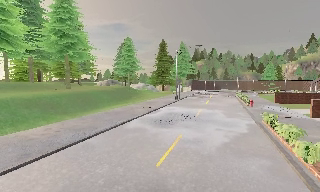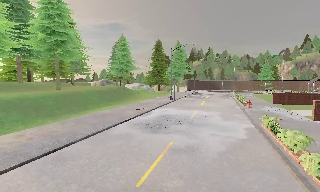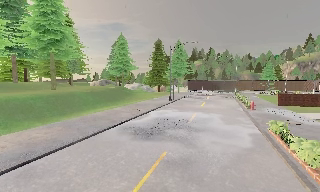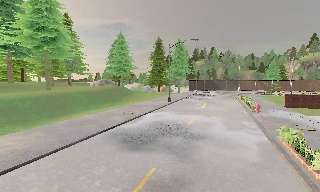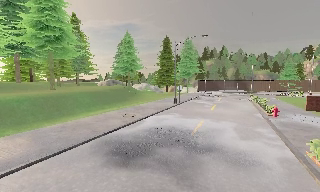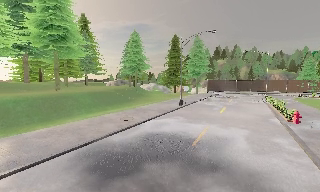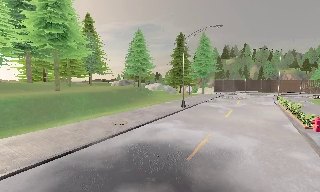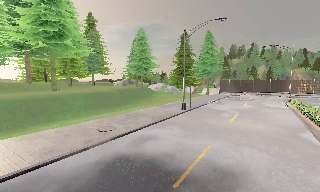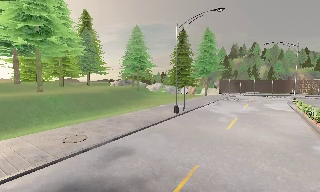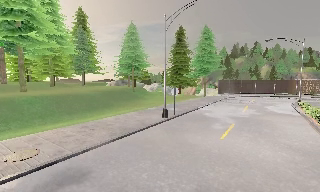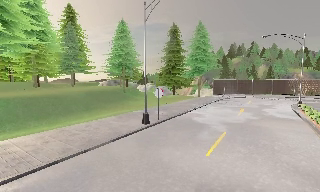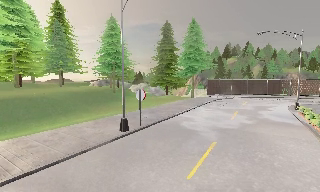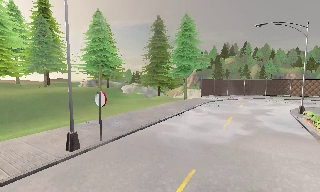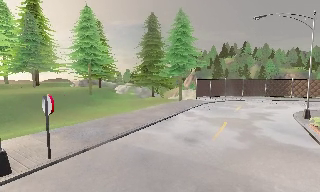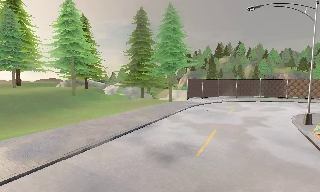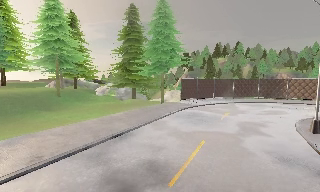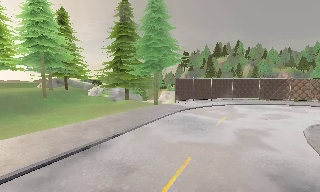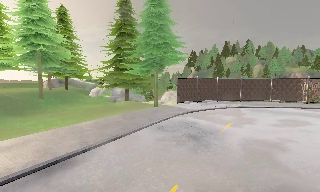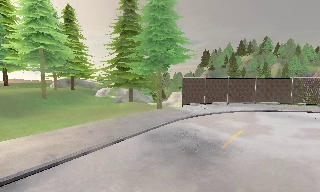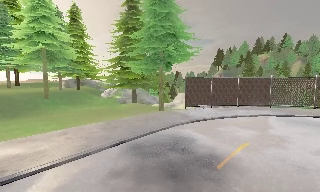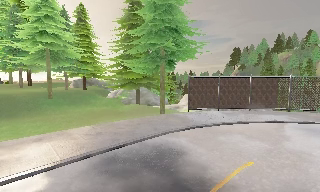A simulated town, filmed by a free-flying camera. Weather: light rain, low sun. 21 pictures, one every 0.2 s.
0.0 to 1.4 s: The camera pans to its left, which is counterclockwise from overhead, by about 10 degrees. It travels forward and to its right, about 9 m, so what stands in front looms larger.
1.4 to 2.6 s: The camera travels forward and to its right, about 12 m, so what stands in front looms larger.
2.6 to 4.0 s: The camera pans to its left, which is counterclockwise from overhead, by about 15 degrees. It travels forward and to its right, about 13 m, so what stands in front looms larger.
The film runs forward here.
